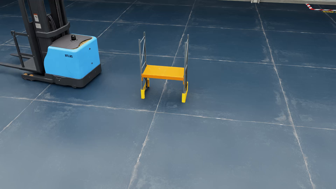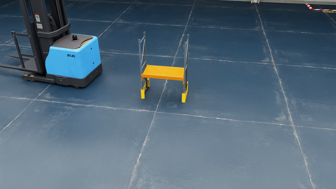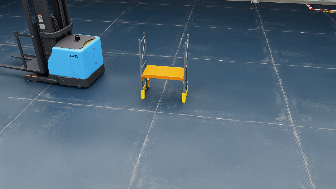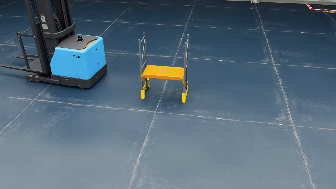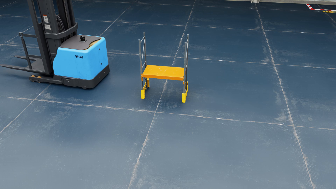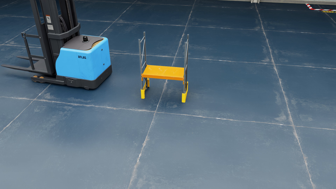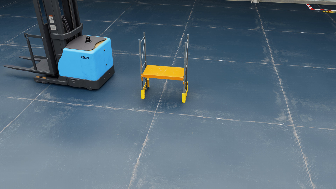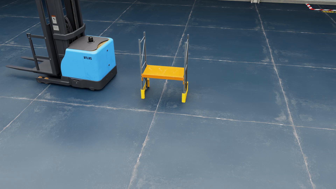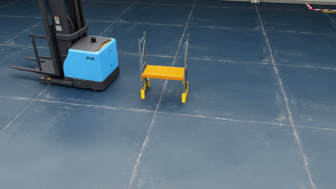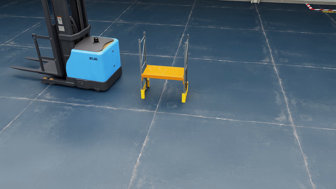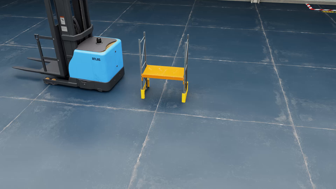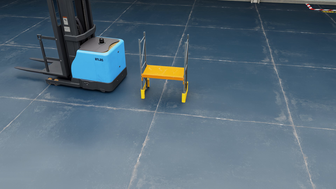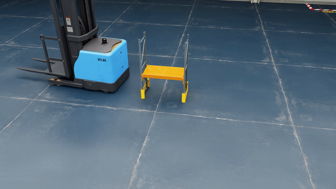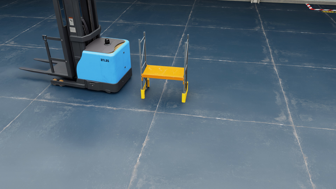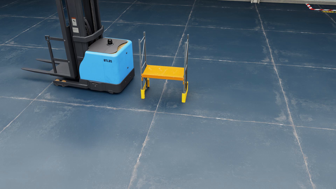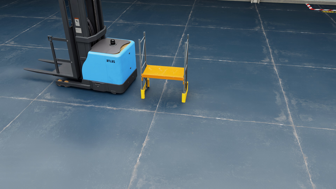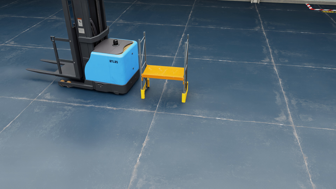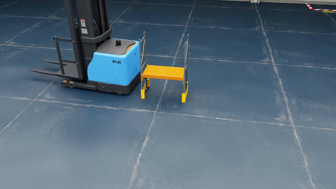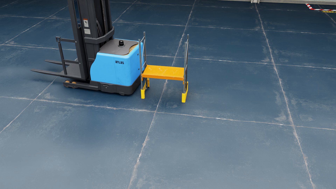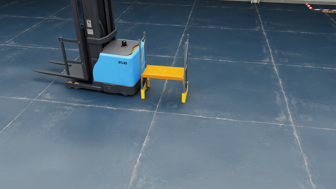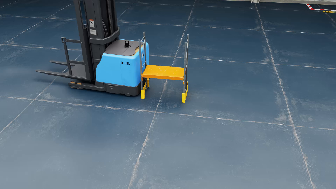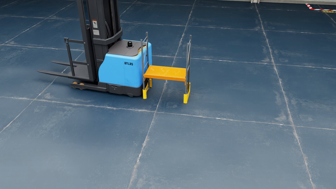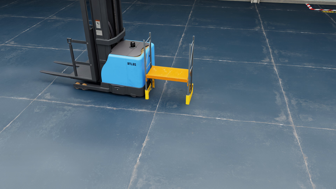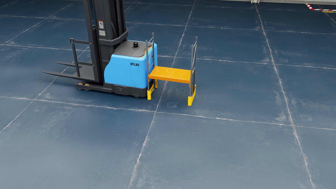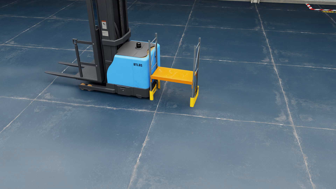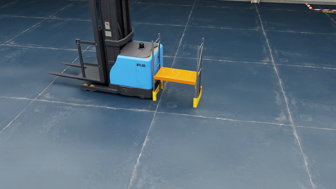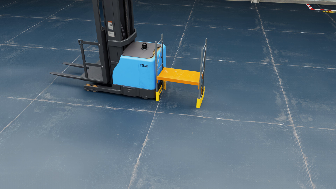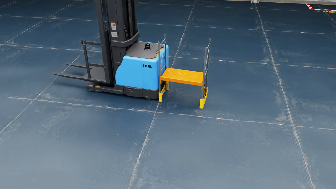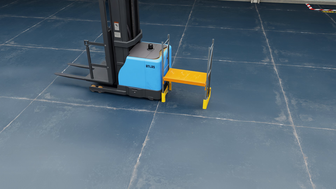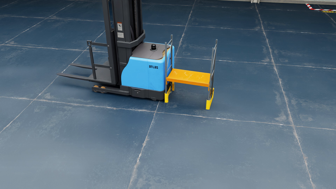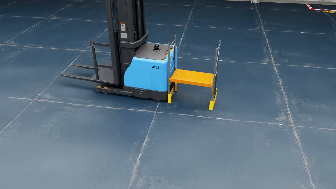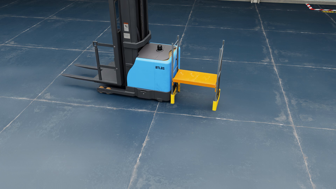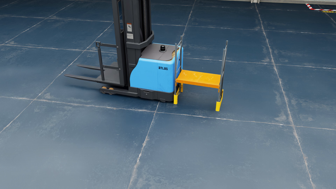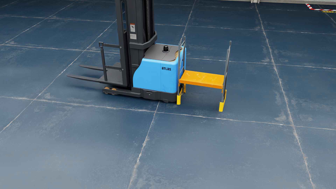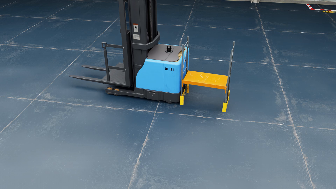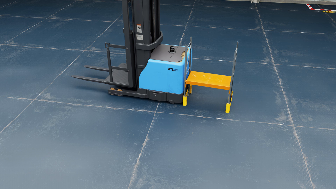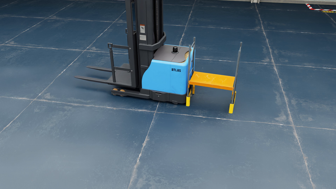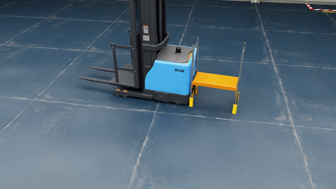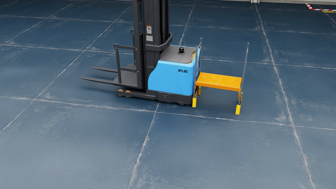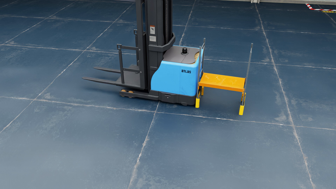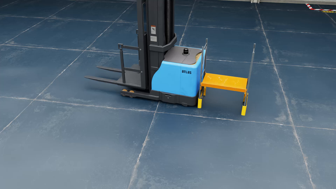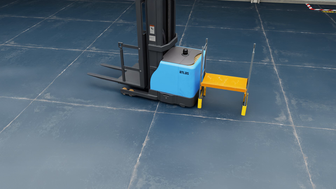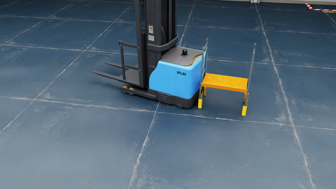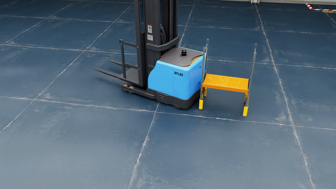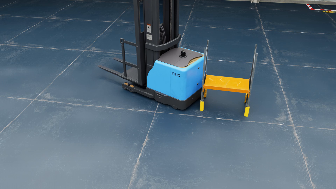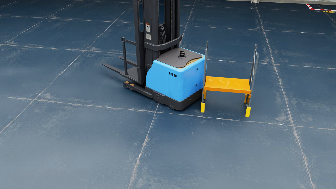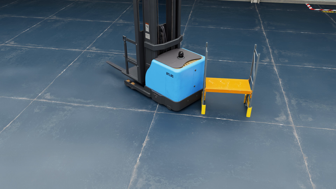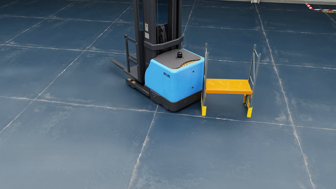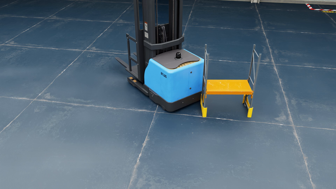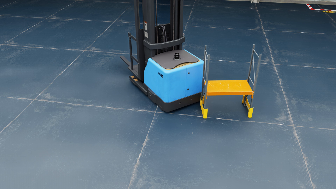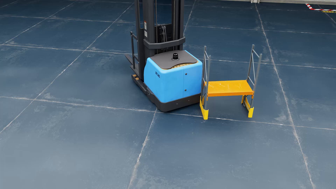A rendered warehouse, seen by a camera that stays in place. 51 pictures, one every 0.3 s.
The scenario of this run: A forklift runs into an object in its way.
